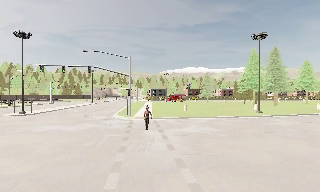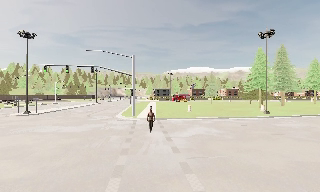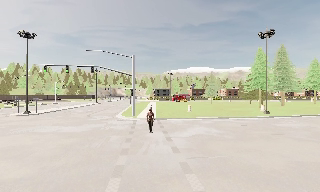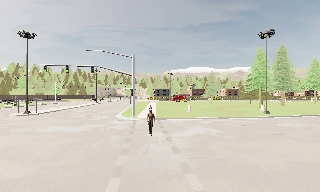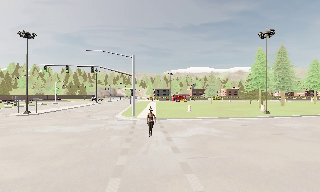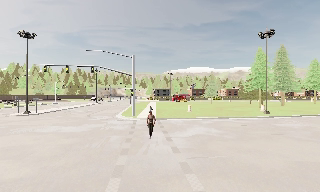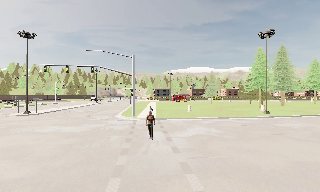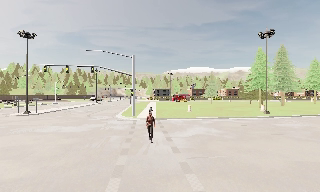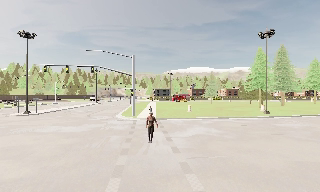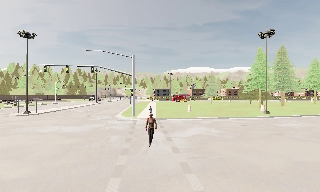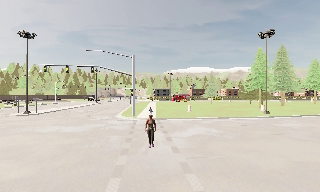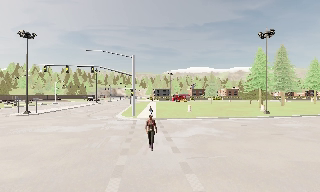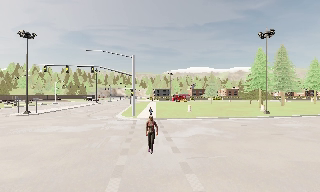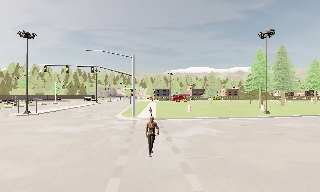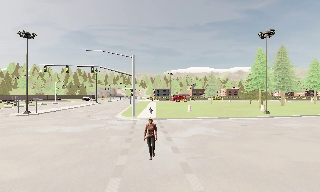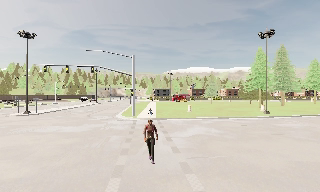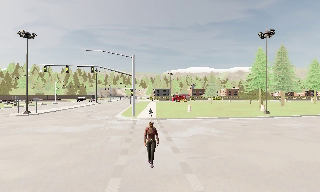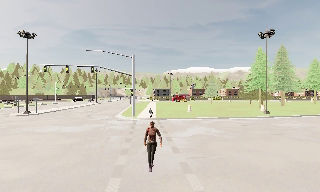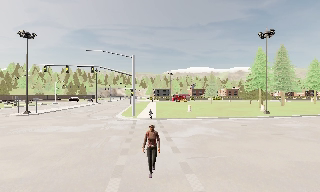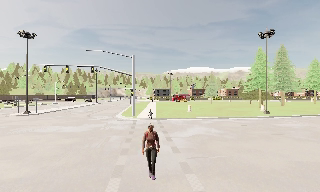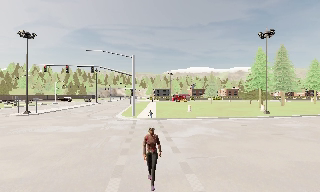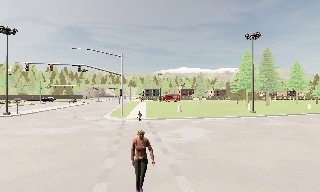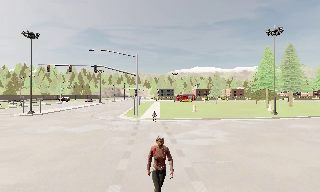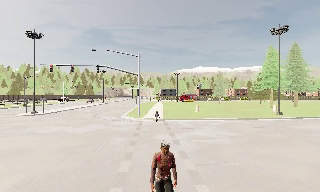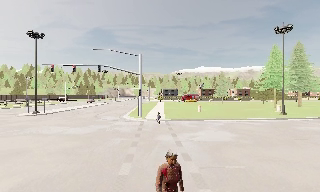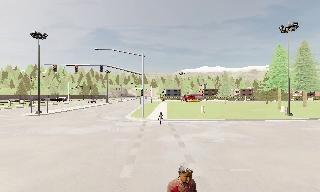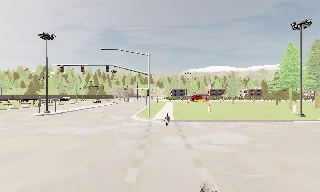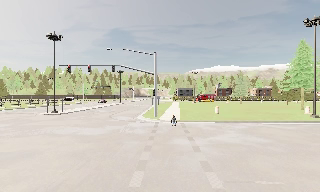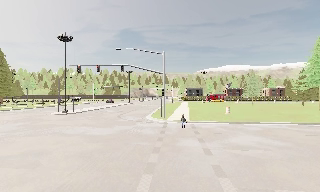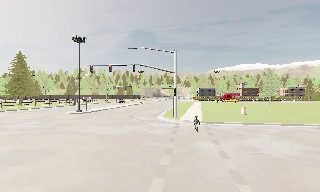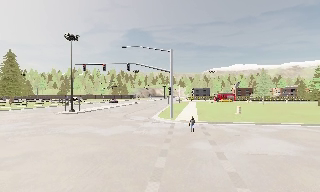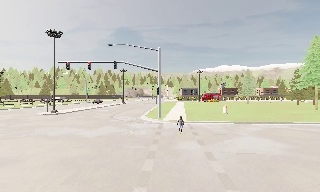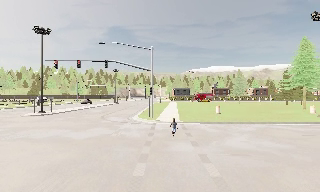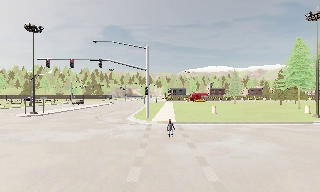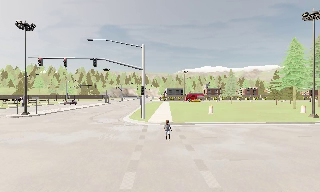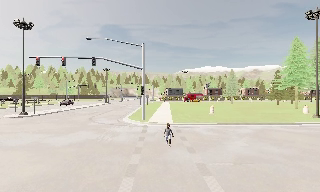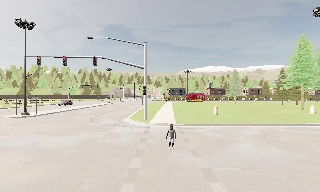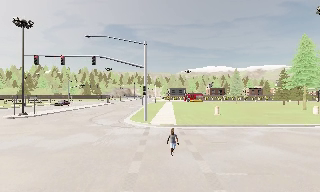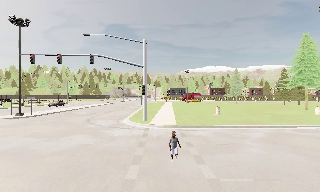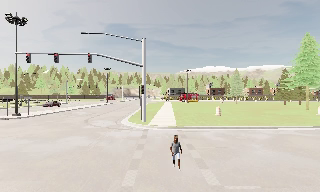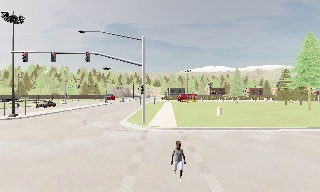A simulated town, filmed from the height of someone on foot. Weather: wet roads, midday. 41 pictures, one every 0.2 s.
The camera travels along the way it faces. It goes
forward.
0.0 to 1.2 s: The camera shifts only a little, or ends up much as it began.
1.2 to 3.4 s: The camera keeps its place and its aim.
3.4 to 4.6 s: The camera travels forward, about 0.5 m, so what stands in front looms larger. It gains speed.
4.6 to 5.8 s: The scene slides to the right, as the camera pans about 15 degrees to its left. It travels forward, about 1.5 m, so what stands in front looms larger.
5.8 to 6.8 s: The camera pans to its right, which is clockwise from overhead, by about 10 degrees. It travels forward, about 1.5 m, so what stands in front looms larger.
6.8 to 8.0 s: The camera travels forward, about 2 m, so what stands in front looms larger.
The film runs forward here.
